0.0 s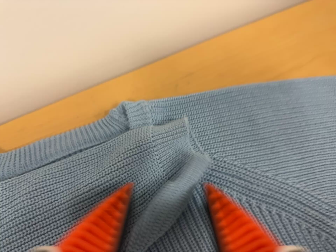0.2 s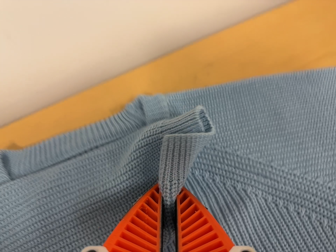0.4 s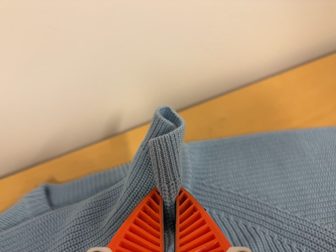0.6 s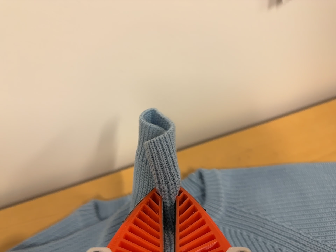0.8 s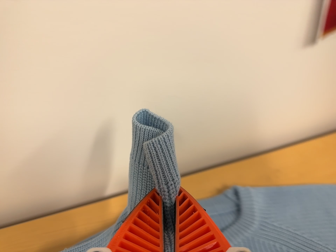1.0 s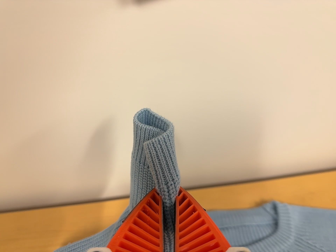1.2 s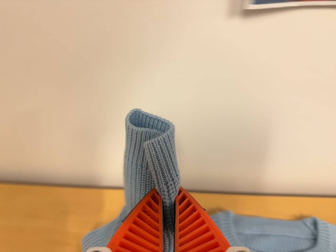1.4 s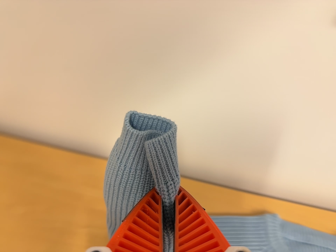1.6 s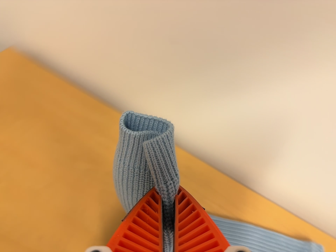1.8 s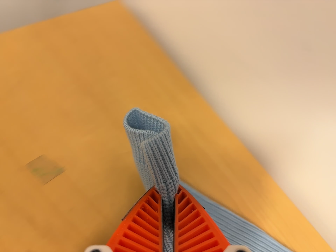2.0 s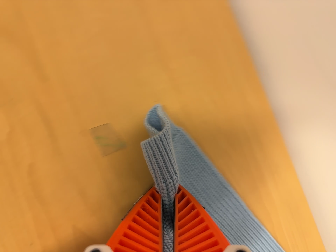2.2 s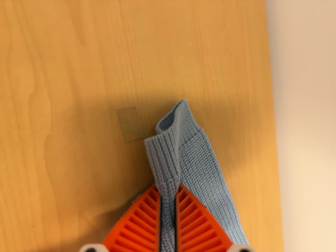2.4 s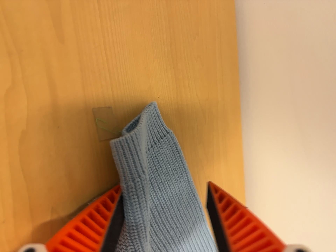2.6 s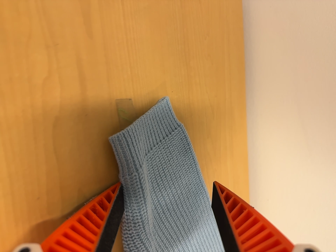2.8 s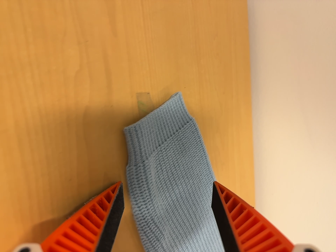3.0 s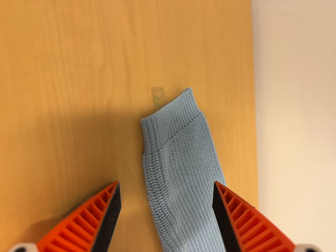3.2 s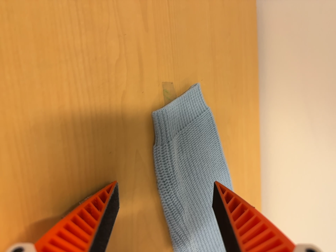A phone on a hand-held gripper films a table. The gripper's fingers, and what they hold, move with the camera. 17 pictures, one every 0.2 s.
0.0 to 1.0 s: The camera travels to its left and backward, about 26 cm, so close, fixed things drift to the right. Its aim tips toward the top of its view by about 20 degrees, and the scene shifts downward. It rolls about its line of sight by about 15 degrees, and the scene rotates clockwise.
1.0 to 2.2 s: The camera travels to its left, about 50 cm, so close, fixed things drift to the right. Its aim tips toward the bottom of its view by about 10 degrees, and the scene shifts upward. It rolls about its line of sight by about 85 degrees, and the scene rotates clockwise.
2.2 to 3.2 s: The camera travels backward and to its left, about 10 cm, so what stands in front gets smaller.
The film runs backward here.
